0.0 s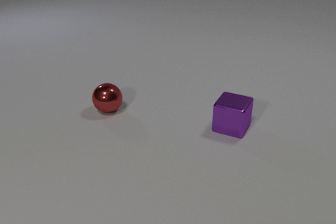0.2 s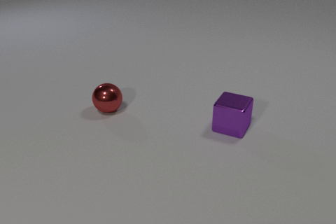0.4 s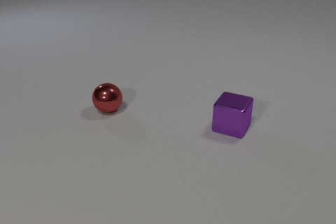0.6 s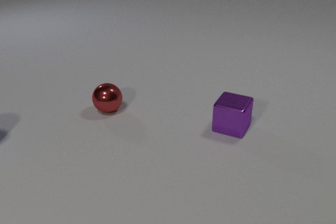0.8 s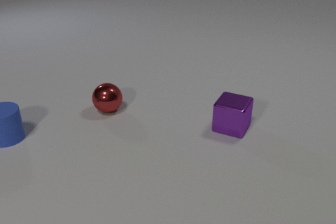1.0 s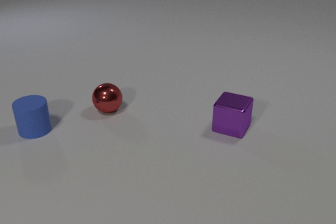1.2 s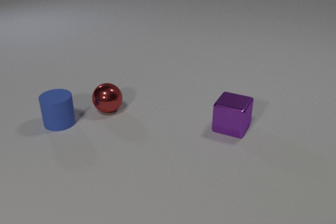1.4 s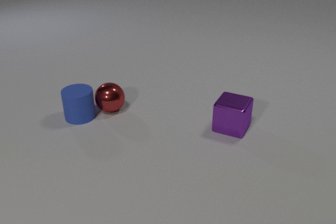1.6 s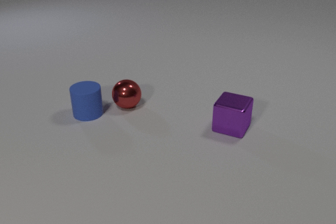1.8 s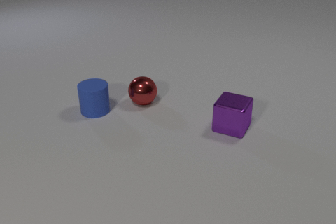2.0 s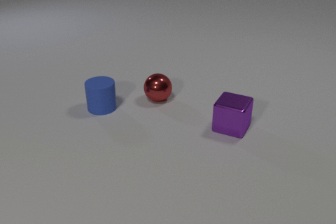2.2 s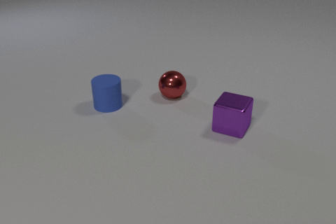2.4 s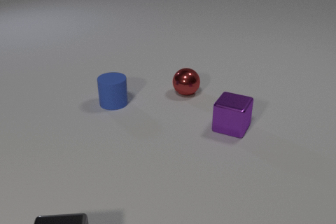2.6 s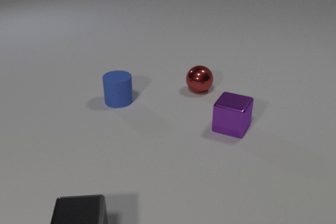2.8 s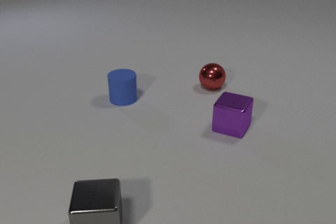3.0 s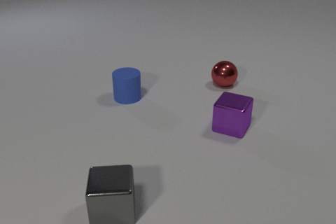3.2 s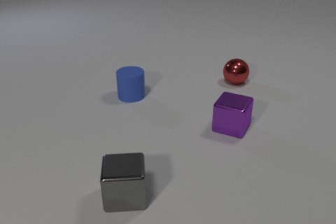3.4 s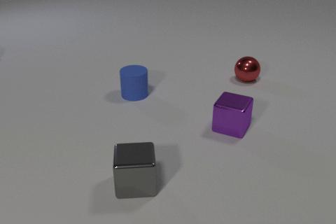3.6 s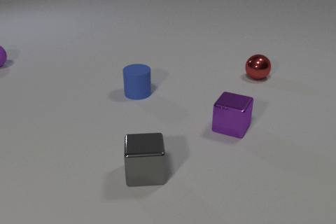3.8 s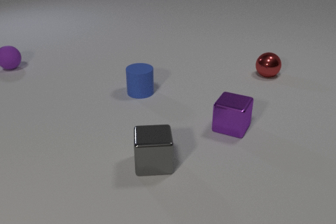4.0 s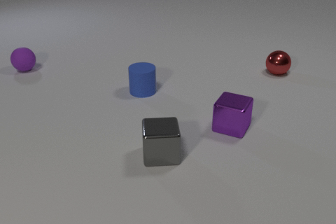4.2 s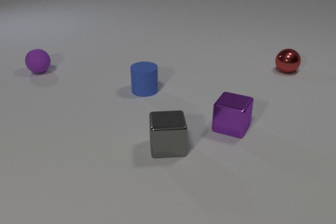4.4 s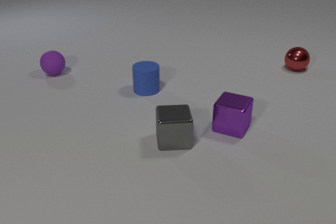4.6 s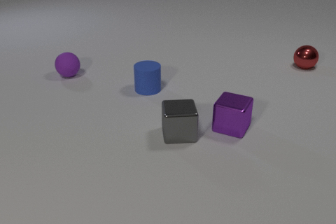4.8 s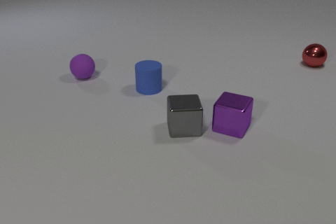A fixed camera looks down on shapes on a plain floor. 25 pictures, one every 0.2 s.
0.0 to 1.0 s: The blue rubber cylinder comes in at the left edge, slides to the right.
1.0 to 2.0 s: The blue rubber cylinder slides to the right and away from the camera. The red metal sphere rolls to the right. The blue rubber cylinder and the red metal sphere collide.
2.0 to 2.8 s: The blue rubber cylinder slides to the right and away from the camera. The red metal sphere rolls to the right and away from the camera. The gray metal cube comes in at the bottom edge, slides away from the camera and to the right.
2.8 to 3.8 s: The blue rubber cylinder slides to the right and away from the camera. The red metal sphere rolls to the right and away from the camera. The purple rubber sphere comes in at the left edge, rolls to the right and toward the camera. The gray metal cube slides away from the camera and to the right.
3.8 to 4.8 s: The blue rubber cylinder slides to the right and away from the camera. The red metal sphere rolls to the right and away from the camera. The purple rubber sphere rolls to the right and toward the camera. The gray metal cube slides away from the camera and to the right.
What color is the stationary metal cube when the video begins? purple.
How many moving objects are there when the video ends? 4.
What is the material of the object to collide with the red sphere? rubber.
